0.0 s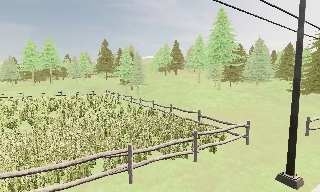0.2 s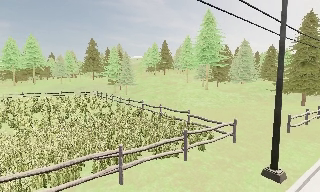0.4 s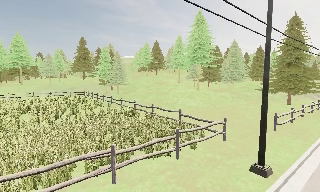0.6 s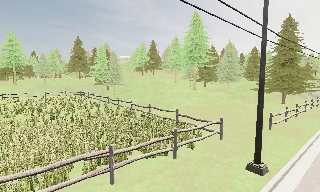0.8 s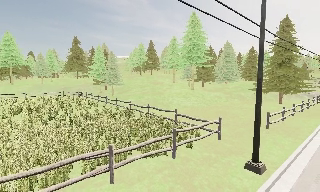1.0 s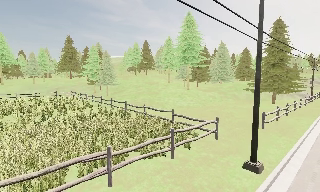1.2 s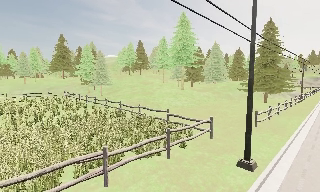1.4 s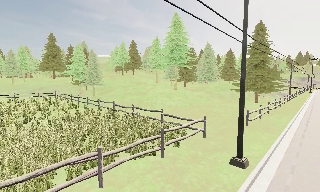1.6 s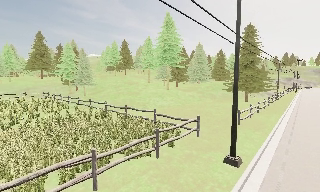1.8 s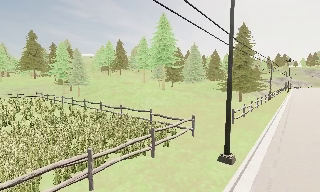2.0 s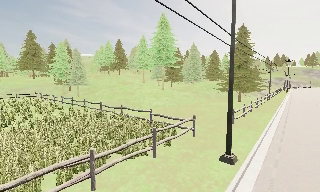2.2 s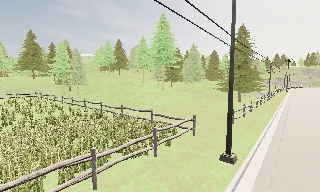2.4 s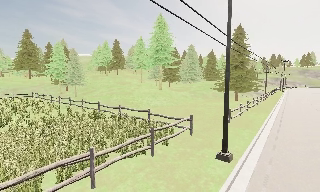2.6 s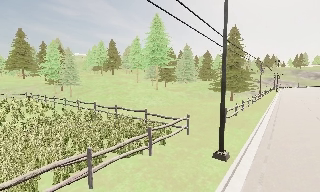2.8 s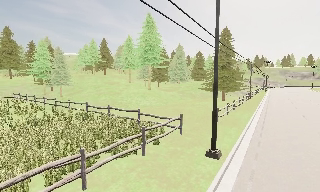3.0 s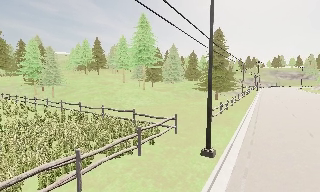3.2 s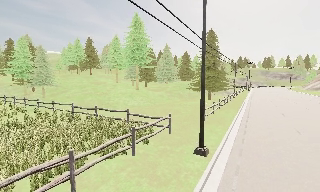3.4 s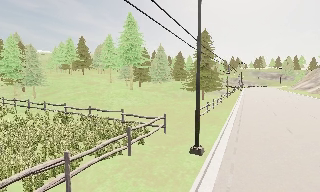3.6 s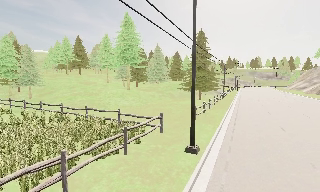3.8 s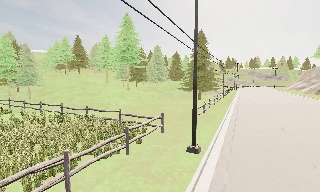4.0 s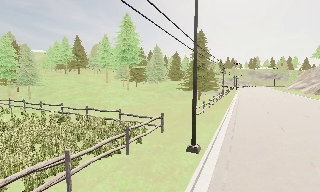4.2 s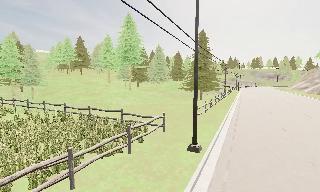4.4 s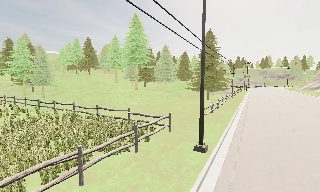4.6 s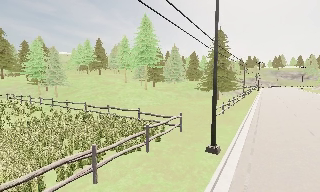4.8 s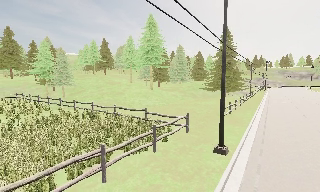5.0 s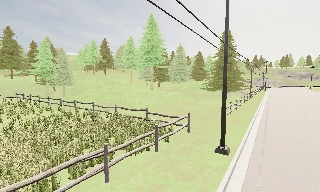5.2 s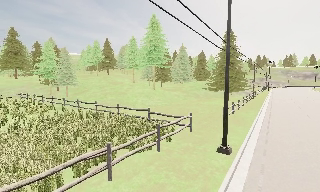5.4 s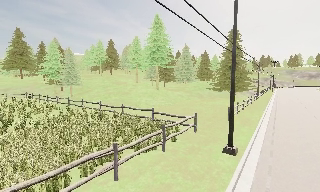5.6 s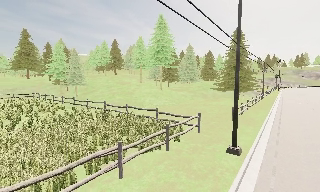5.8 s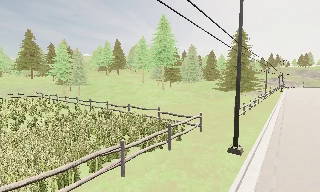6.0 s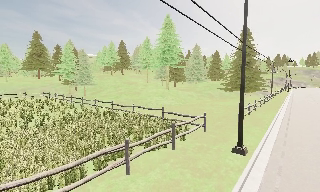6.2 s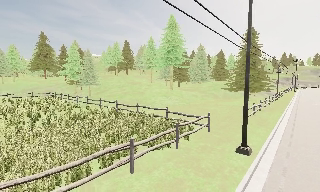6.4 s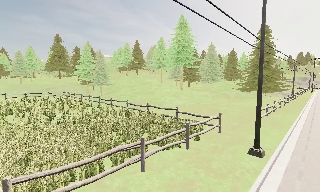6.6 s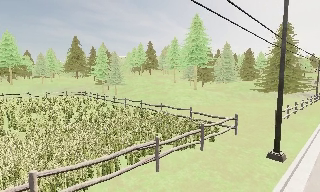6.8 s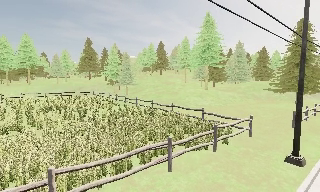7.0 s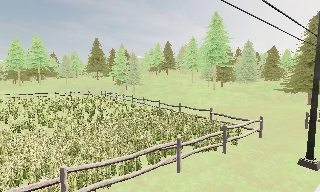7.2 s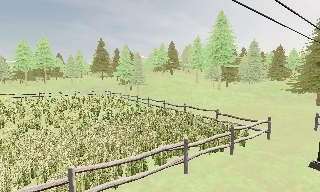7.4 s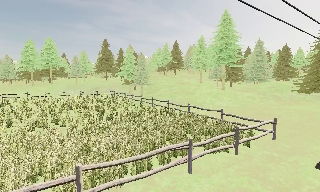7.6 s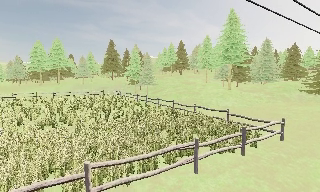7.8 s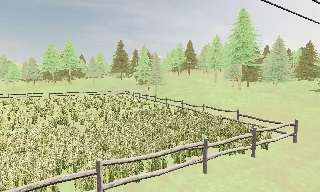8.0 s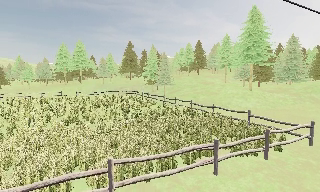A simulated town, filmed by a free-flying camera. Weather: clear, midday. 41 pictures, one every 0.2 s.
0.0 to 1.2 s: The camera swings to its right by about 15 degrees, and the scene slides to the left.
1.2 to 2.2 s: The camera shifts only a little, or ends up much as it began.
2.2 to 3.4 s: The scene slides to the left, as the camera pans about 10 degrees to its right.
3.4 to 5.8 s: The scene slides to the right, as the camera pans about 10 degrees to its left. It travels backward and to its left, about 1 m, so what stands in front gets smaller.
5.8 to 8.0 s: The scene slides to the right, as the camera pans about 25 degrees to its left. It travels to its left, about 0.5 m, so close, fixed things drift to the right.
The film runs forward here.
